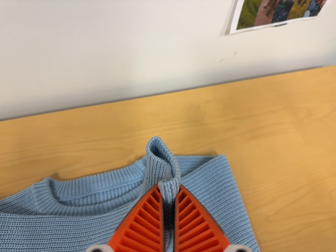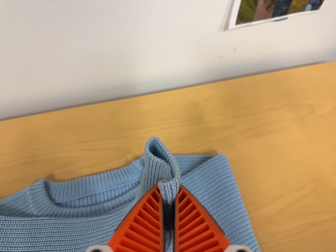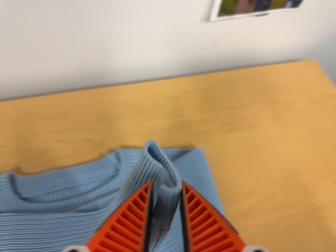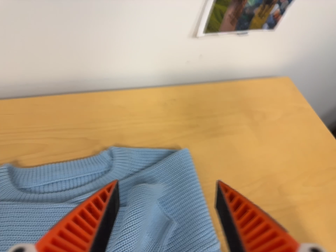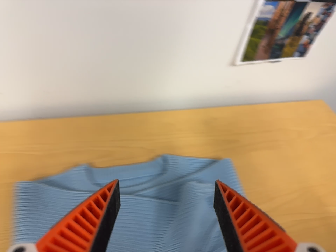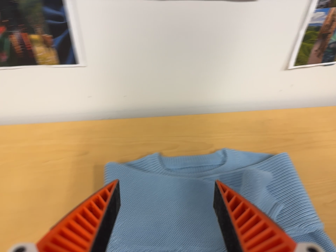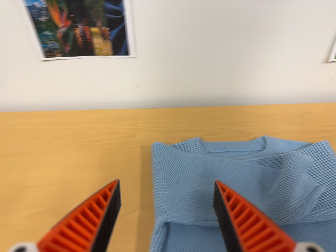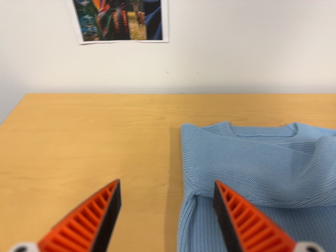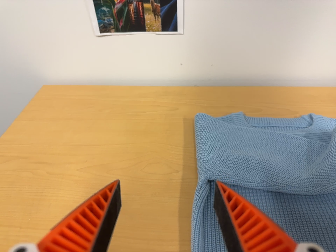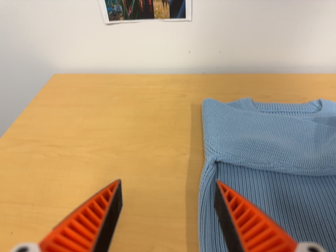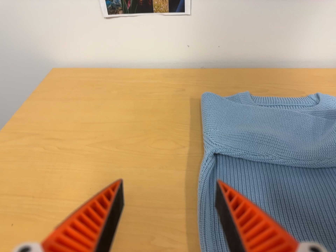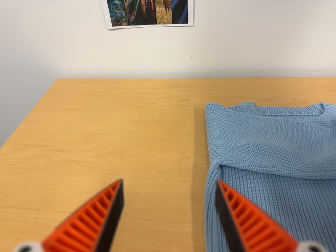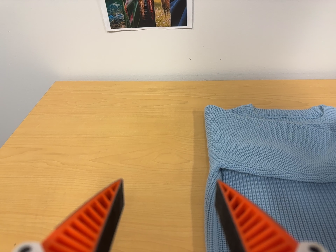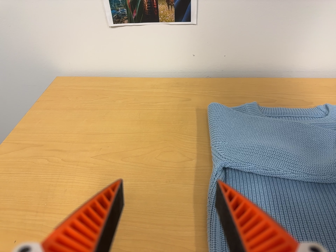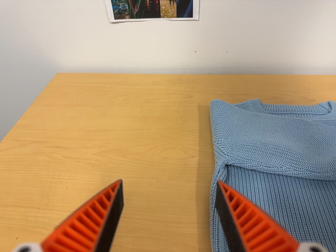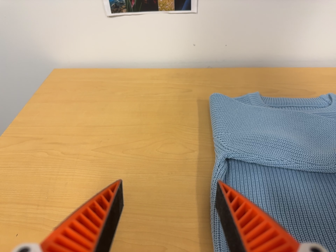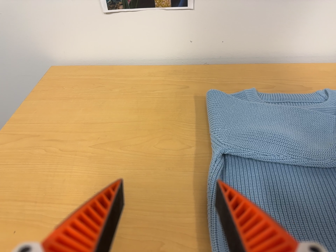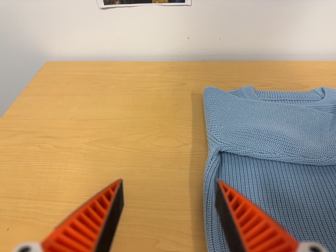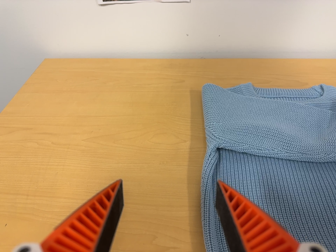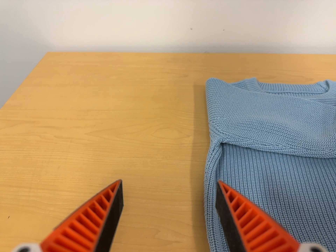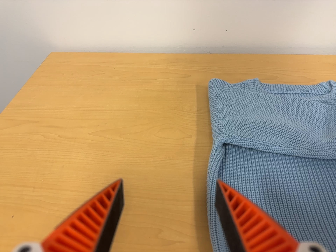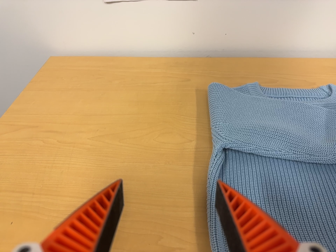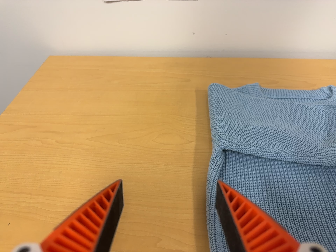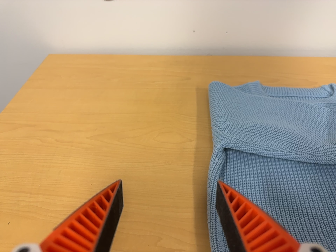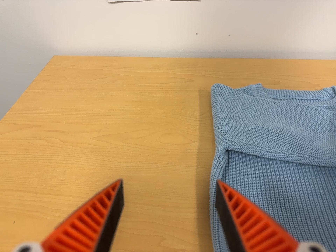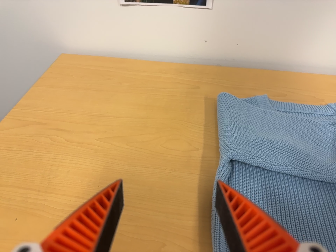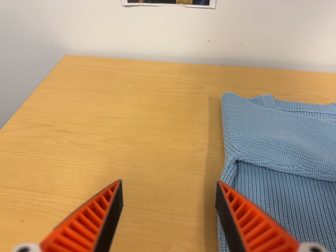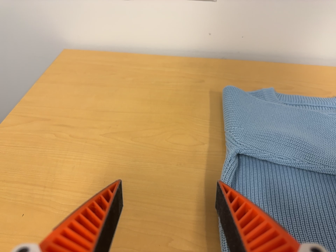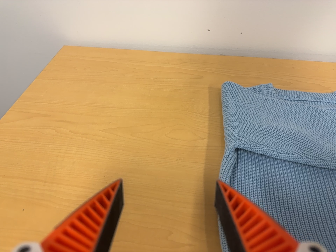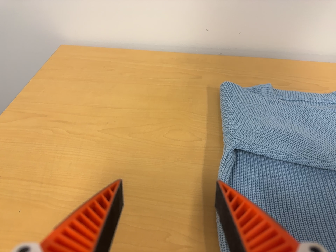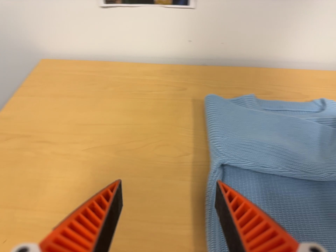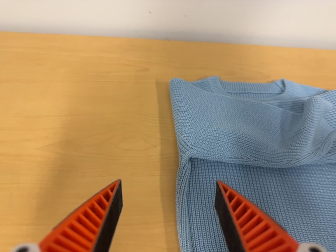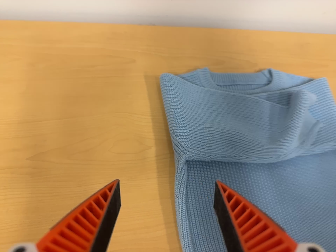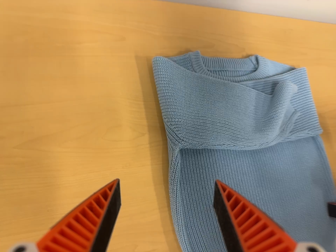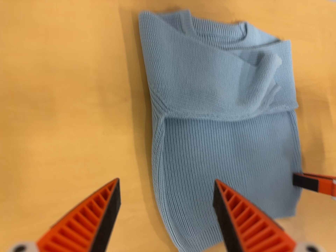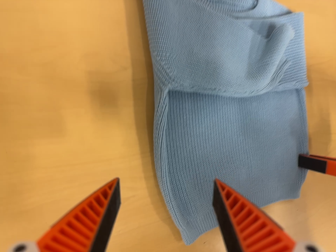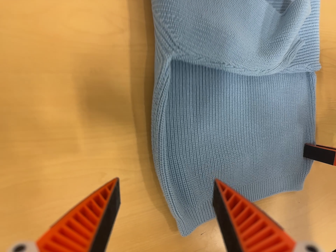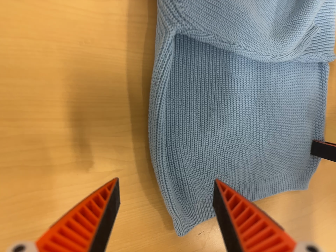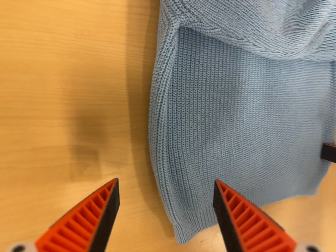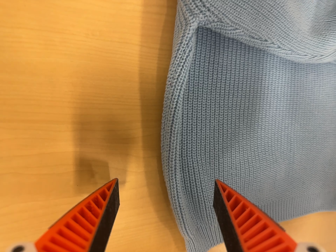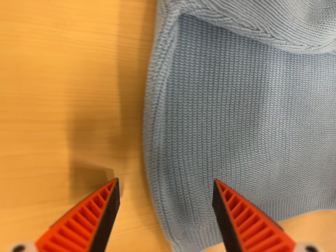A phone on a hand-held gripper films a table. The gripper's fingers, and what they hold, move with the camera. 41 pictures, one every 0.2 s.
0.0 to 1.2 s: The camera pans to its left by about 15 degrees. It travels backward, toward the bottom of its view and to its left, about 26 cm, so what stands in front gets smaller. Its aim tips toward the top of its view by about 15 degrees.
1.2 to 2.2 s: The camera travels toward the bottom of its view and to its left, about 12 cm, so close, fixed things drift upward.
2.2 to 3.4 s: The camera shifts only a little, or ends up much as it began.
3.4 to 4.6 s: The camera keeps its place and its aim.
4.6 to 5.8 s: The camera shifts only a little, or ends up much as it began.
5.8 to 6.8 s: The camera pans to its right by about 35 degrees. It travels toward the top of its view and to its left, about 24 cm. Its aim tips toward the bottom of its view by about 35 degrees.
6.8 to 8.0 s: The camera travels forward, about 18 cm, so what stands in front looms larger. Its aim tips toward the bottom of its view by about 10 degrees, and the scene shifts upward. It rolls about its line of sight by about 10 degrees, and the scene rotates clockwise.
The film runs forward here.
